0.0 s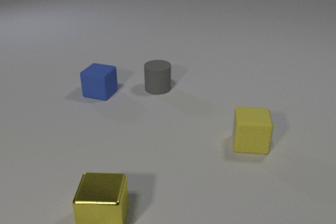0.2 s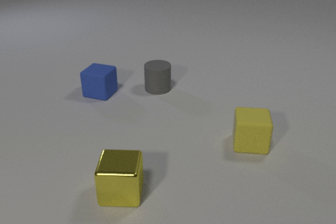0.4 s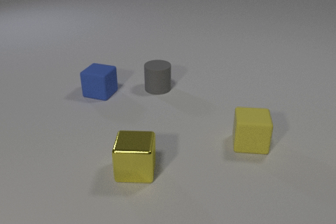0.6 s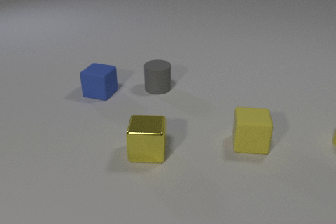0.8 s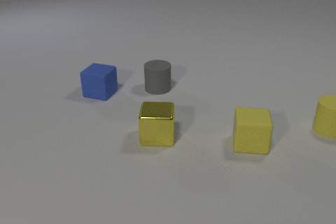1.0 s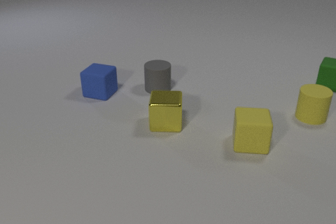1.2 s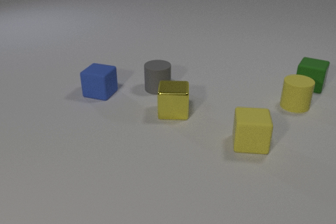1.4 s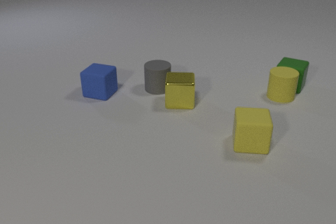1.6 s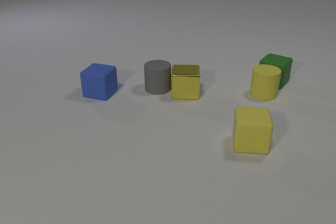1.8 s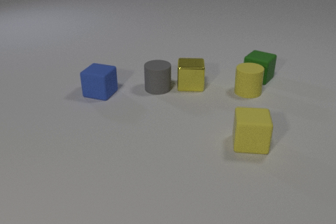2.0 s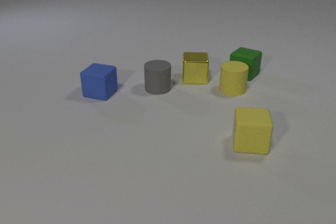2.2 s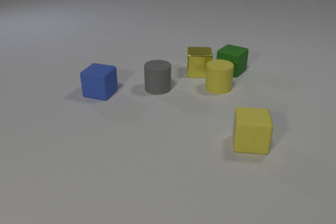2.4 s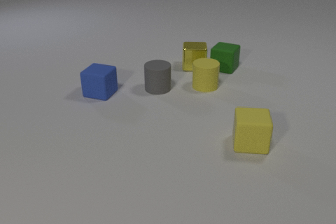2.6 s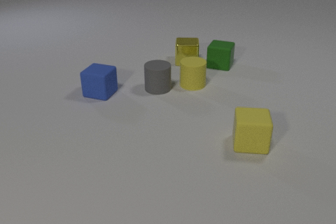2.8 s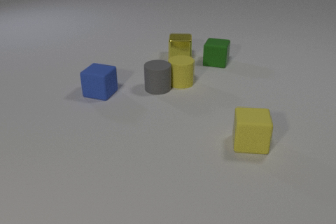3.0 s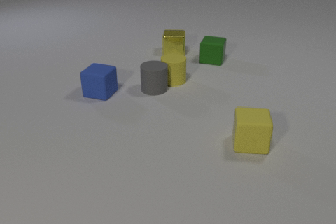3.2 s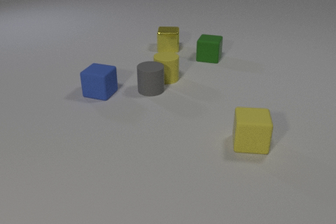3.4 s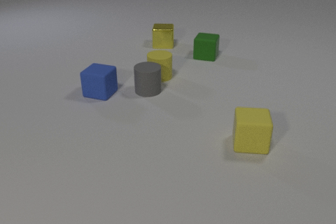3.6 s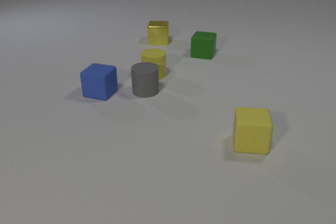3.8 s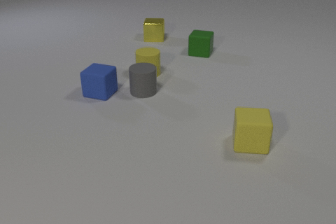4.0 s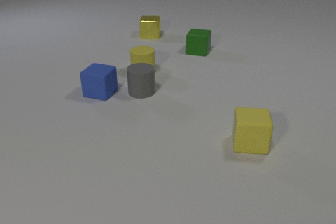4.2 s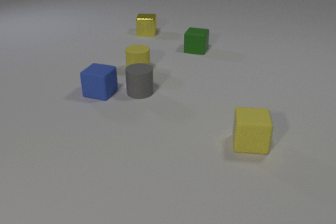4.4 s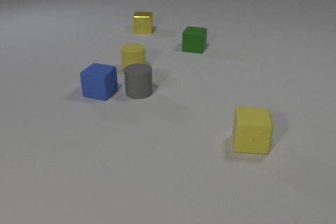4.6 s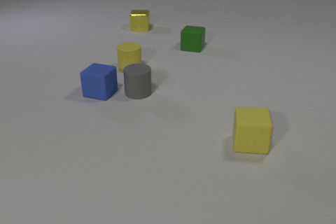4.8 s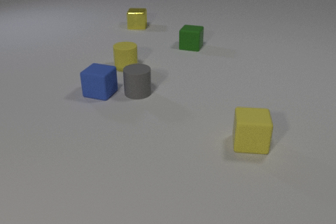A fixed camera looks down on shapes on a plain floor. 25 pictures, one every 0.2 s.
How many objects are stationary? 2.
What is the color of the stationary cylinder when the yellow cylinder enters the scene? gray.
How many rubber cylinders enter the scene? 1.
0.0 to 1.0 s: The yellow rubber cylinder comes in at the right edge, slides to the left and away from the camera. The green rubber cube comes in at the right edge, slides to the left and toward the camera. The yellow metal cube slides away from the camera and to the right.
1.0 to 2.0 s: The yellow rubber cylinder slides to the left and away from the camera. The green rubber cube slides to the left. The yellow metal cube slides away from the camera. The yellow rubber cylinder and the green rubber cube collide. The gray rubber cylinder and the yellow metal cube collide.
2.0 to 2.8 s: The yellow rubber cylinder slides to the left. The green rubber cube slides to the left and away from the camera. The yellow metal cube slides away from the camera. The green rubber cube and the yellow metal cube collide. The yellow rubber cylinder and the gray rubber cylinder collide.
2.8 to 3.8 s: The yellow rubber cylinder slides to the left and away from the camera. The green rubber cube slides away from the camera and to the left. The gray rubber cylinder slides to the left and toward the camera. The yellow metal cube slides away from the camera and to the left.
3.8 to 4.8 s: The yellow rubber cylinder slides to the left and away from the camera. The green rubber cube slides away from the camera and to the left. The gray rubber cylinder slides to the left. The yellow metal cube slides away from the camera and to the left.
